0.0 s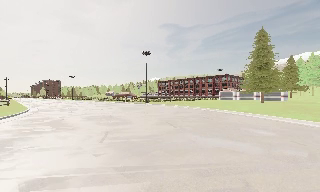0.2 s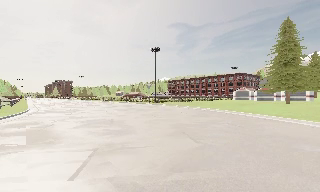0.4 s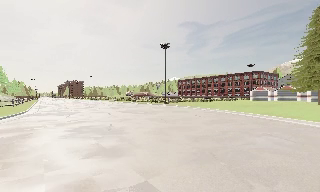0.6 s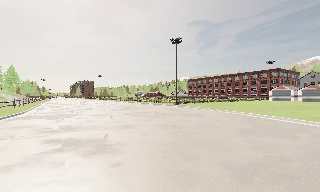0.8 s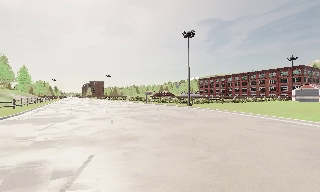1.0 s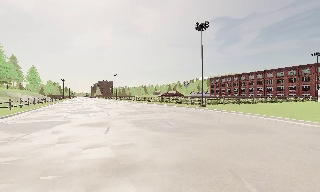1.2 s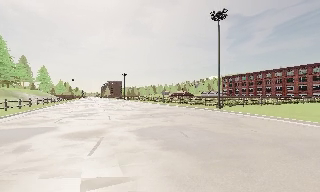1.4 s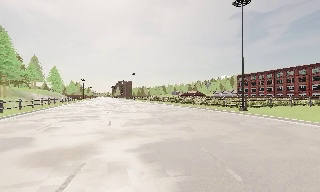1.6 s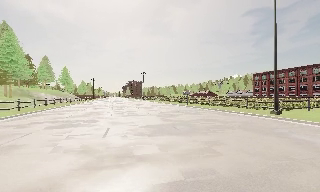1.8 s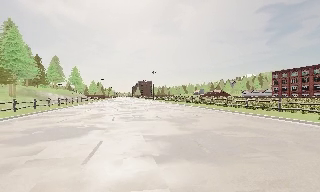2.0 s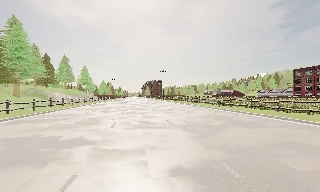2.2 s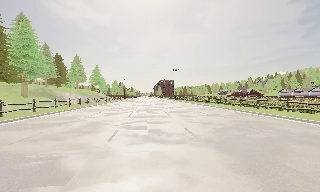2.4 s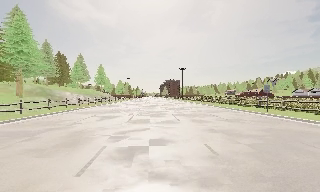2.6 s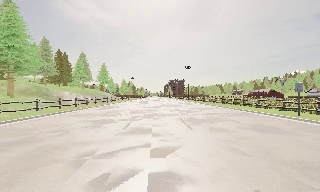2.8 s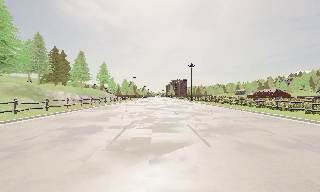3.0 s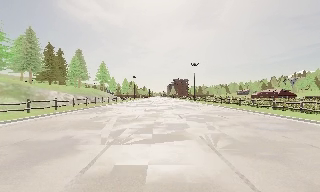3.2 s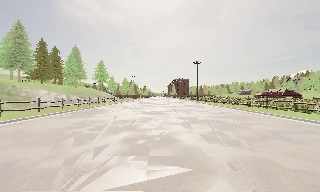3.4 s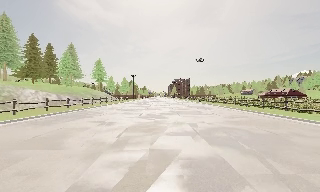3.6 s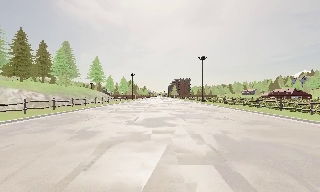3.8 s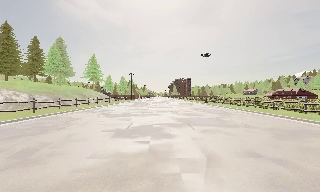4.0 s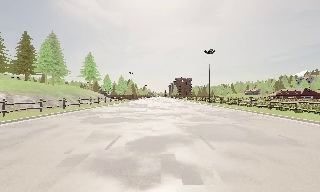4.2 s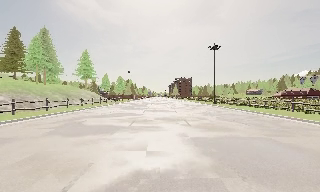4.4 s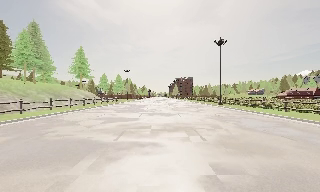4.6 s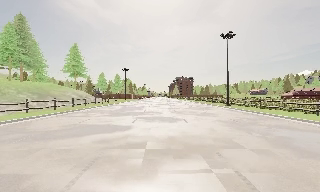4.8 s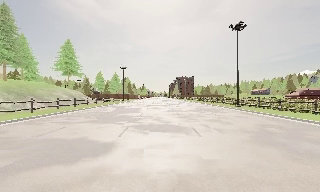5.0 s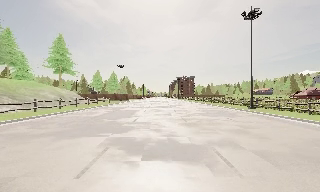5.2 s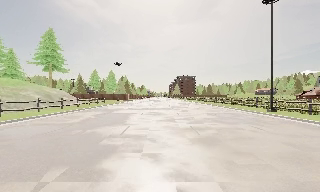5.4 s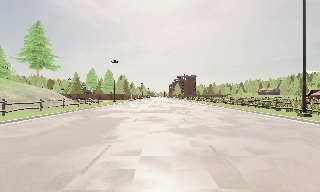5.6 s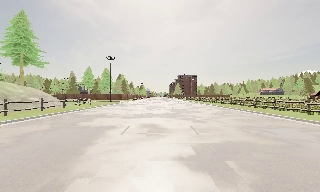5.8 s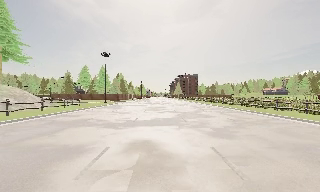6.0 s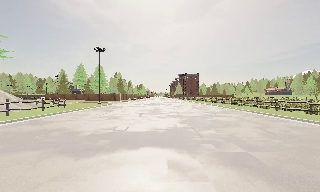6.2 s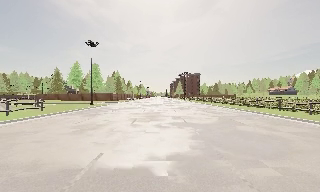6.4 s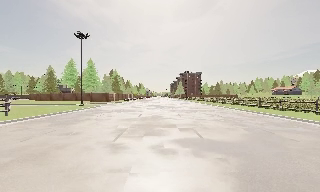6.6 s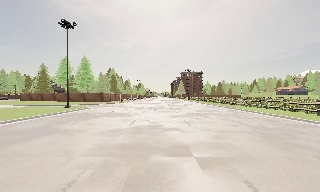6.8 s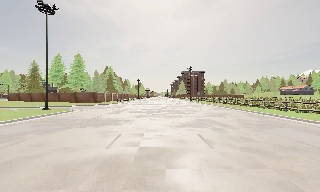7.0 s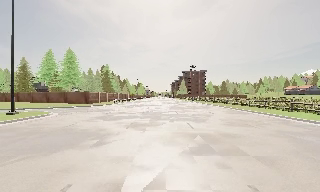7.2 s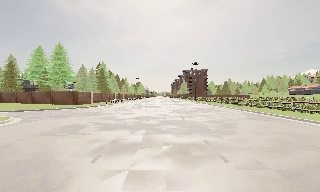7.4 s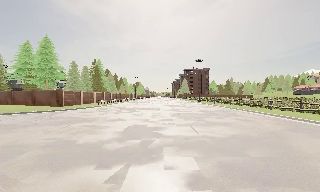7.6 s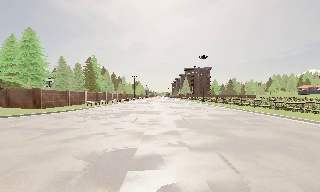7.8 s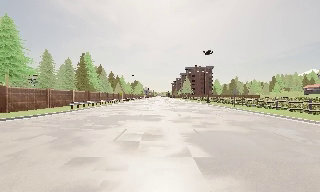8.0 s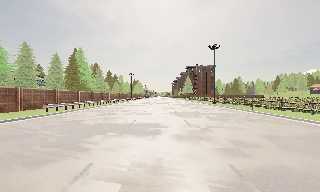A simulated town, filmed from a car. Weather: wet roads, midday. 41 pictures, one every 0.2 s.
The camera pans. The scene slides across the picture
to the right.
The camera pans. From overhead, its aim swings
counterclockwise.
0.0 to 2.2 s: The scene slides to the right, as the camera pans about 40 degrees to its left. It travels forward, about 30 m.
2.2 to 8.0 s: The camera travels forward, about 100 m, so what stands in front looms larger.
The film runs forward here.
